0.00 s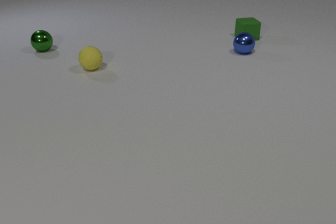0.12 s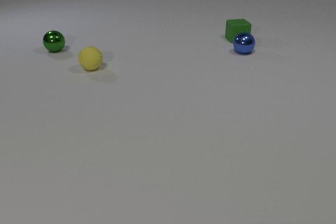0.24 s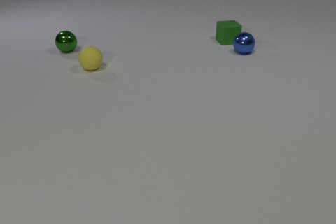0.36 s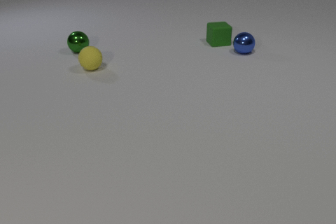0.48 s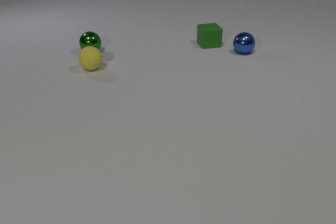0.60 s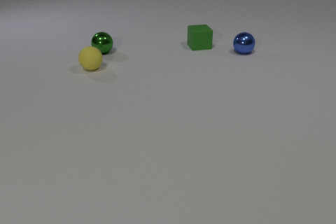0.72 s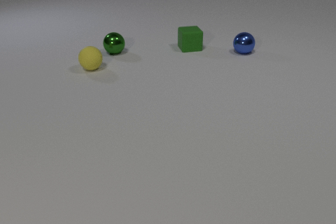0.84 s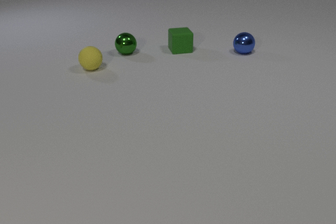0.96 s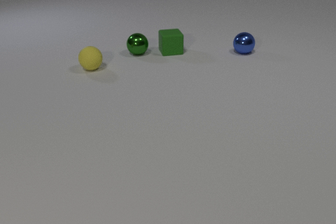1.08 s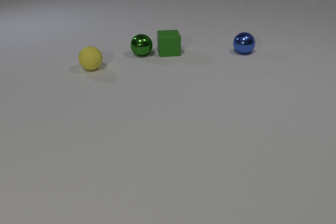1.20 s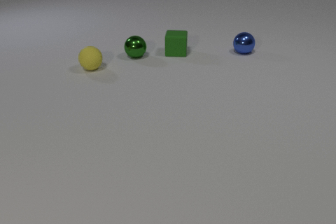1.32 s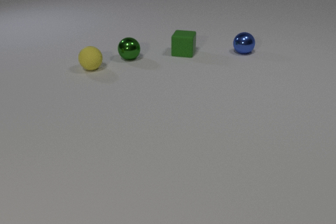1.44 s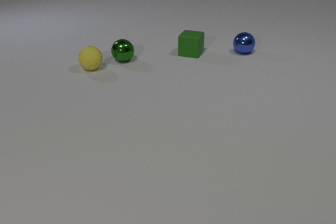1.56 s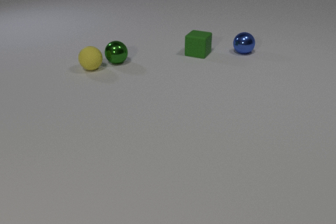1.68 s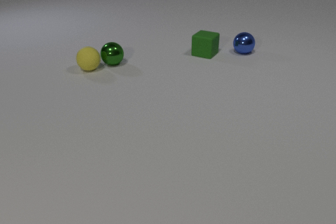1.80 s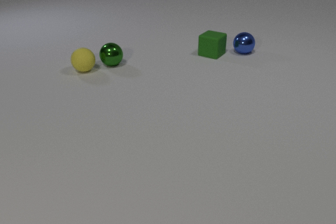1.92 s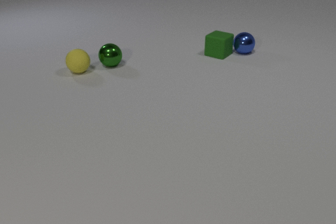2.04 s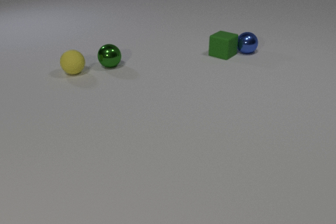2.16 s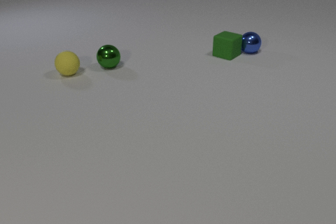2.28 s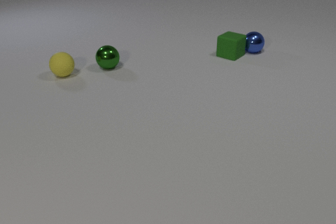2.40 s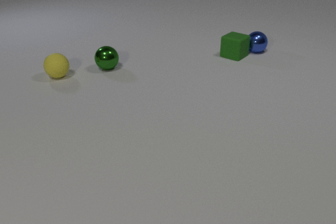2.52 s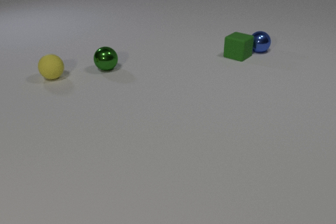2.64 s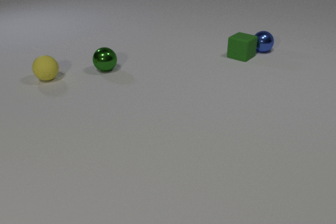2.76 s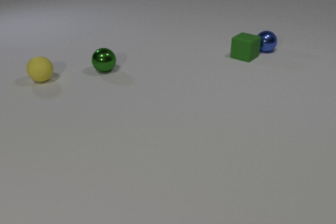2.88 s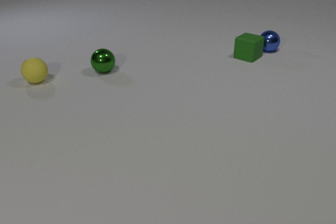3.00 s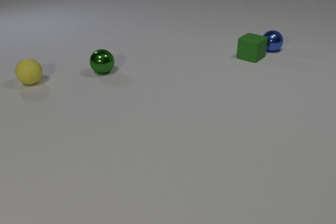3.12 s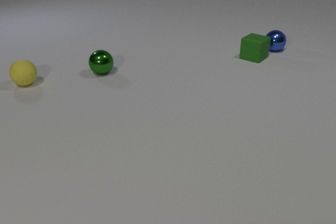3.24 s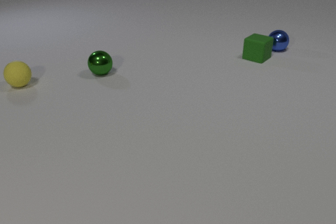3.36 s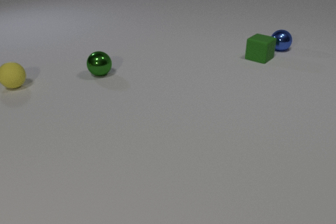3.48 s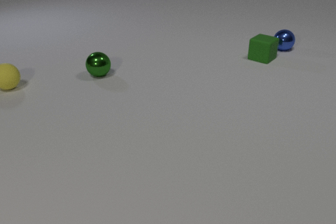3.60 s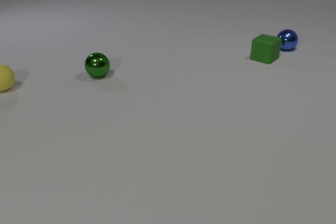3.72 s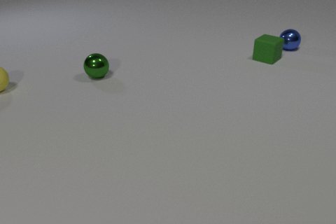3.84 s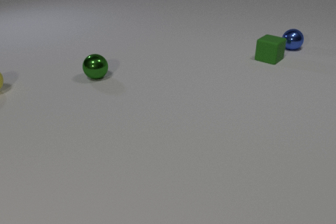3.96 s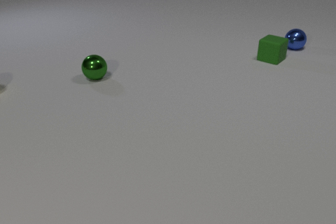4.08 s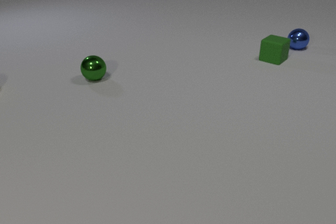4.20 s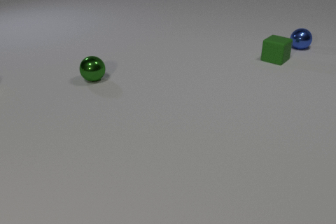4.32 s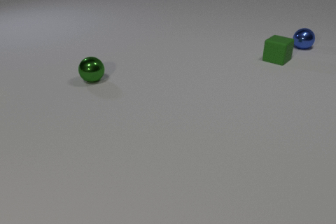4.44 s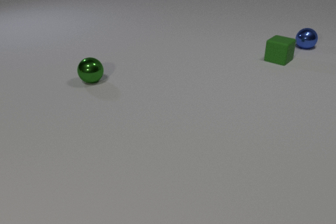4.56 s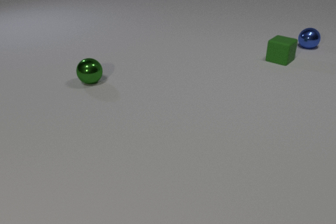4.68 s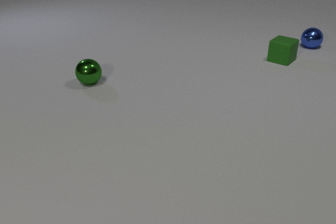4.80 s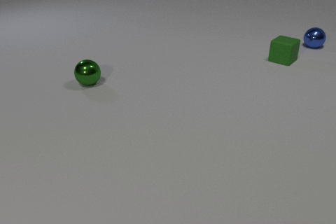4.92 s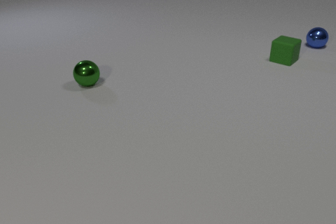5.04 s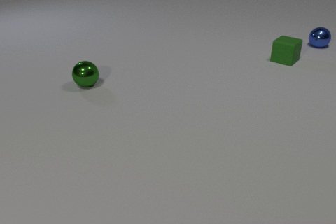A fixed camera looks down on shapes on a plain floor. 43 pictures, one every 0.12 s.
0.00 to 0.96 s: The green rubber cube slides to the left and toward the camera. The green metal sphere rolls to the right.
0.96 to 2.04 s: The green rubber cube slides to the right, spins so that its near face slides to the left, clockwise seen from above. The green metal sphere rolls toward the camera and to the left. The yellow rubber sphere rolls to the left. The green rubber cube and the green metal sphere collide. The green metal sphere and the yellow rubber sphere collide. The green rubber cube and the blue metal sphere collide.
2.04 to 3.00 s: The green rubber cube slides to the right. The green metal sphere rolls toward the camera and to the left. The yellow rubber sphere rolls to the left. The blue metal sphere rolls to the right and away from the camera.
3.00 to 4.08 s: The green rubber cube slides to the right. The green metal sphere rolls toward the camera and to the left. The yellow rubber sphere rolls to the left, leaves at the left edge. The blue metal sphere rolls to the right and away from the camera.
4.08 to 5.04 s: The green rubber cube slides to the right. The green metal sphere rolls toward the camera and to the left. The blue metal sphere rolls to the right and away from the camera.
How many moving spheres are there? 3.
What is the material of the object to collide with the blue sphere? rubber.
How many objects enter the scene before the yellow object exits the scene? 0.
